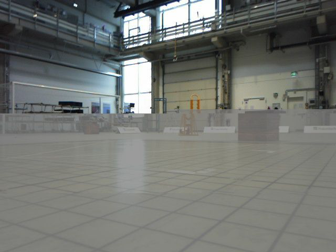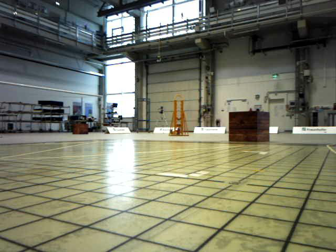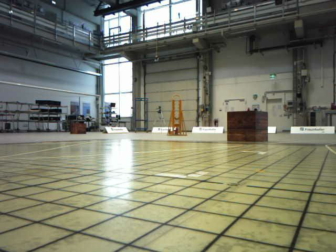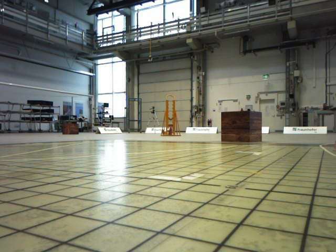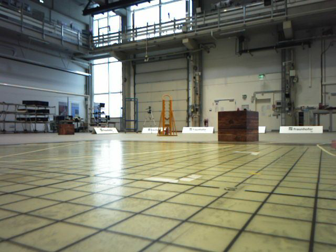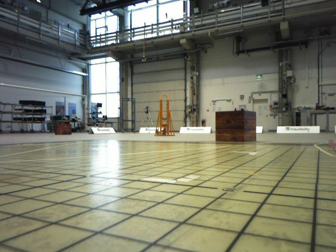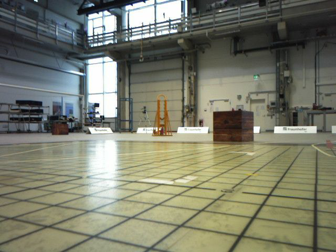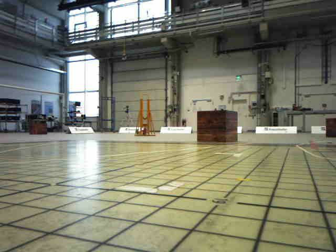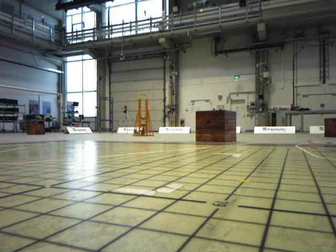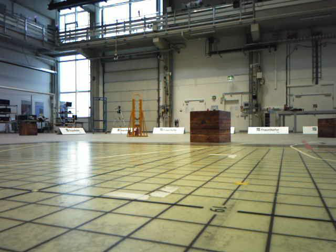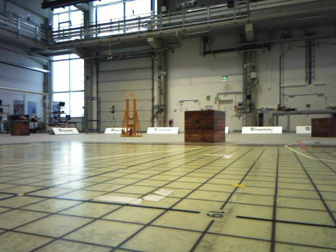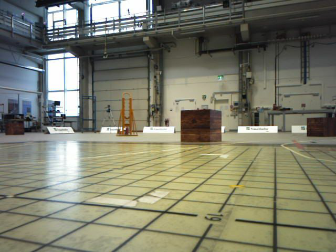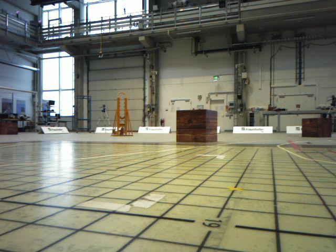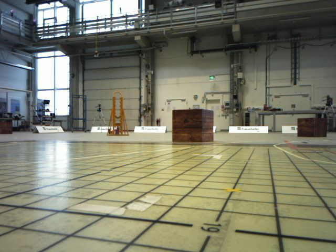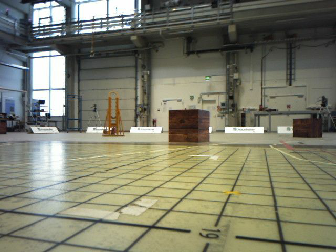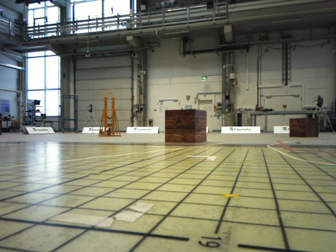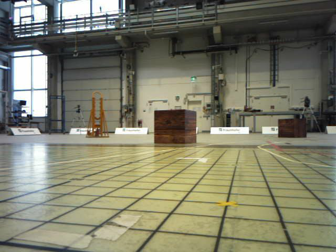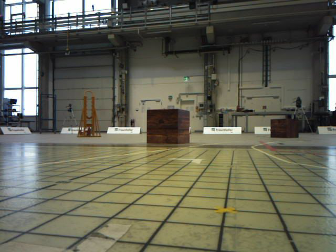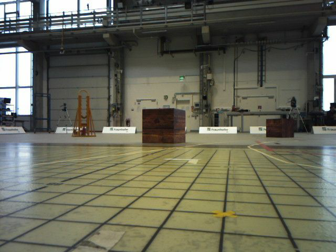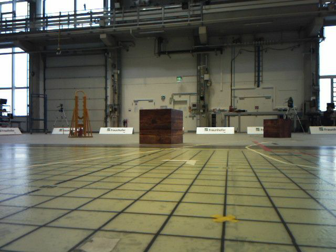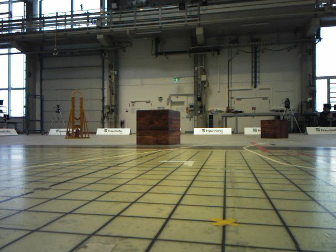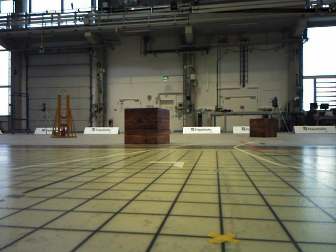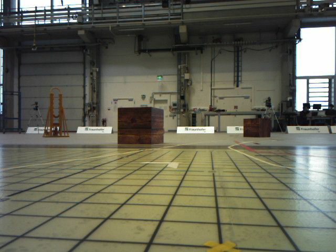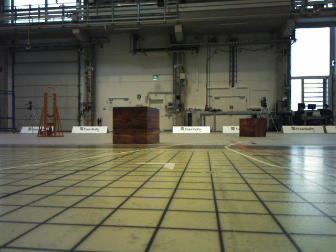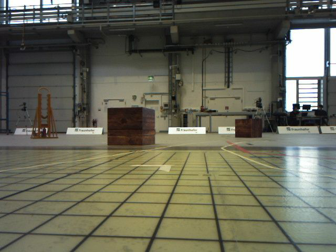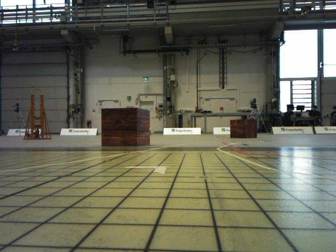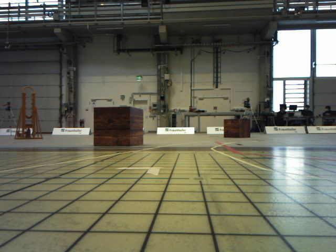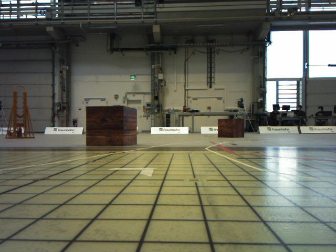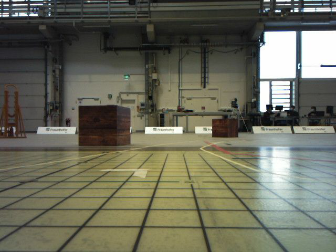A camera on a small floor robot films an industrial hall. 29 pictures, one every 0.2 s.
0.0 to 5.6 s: The camera pans to its right, which is clockwise from overhead, by about 30 degrees. It travels forward, about 1 m, so what stands in front looms larger.
The film runs forward here.
